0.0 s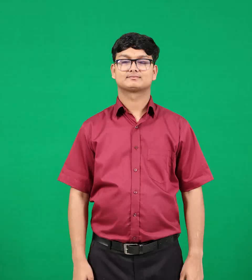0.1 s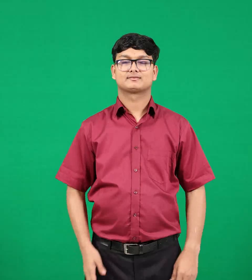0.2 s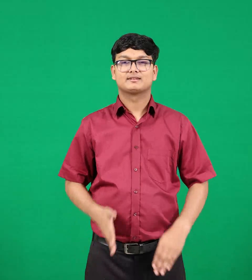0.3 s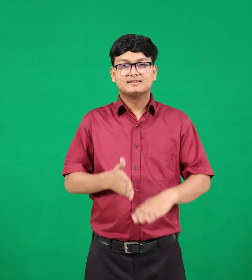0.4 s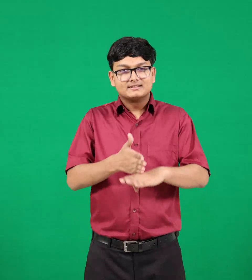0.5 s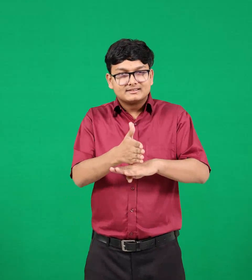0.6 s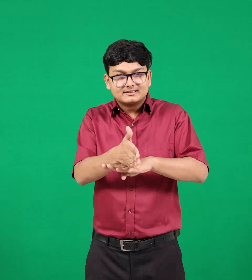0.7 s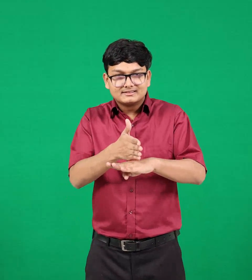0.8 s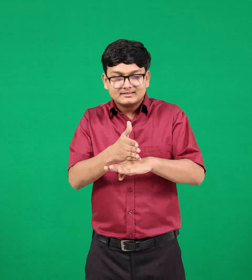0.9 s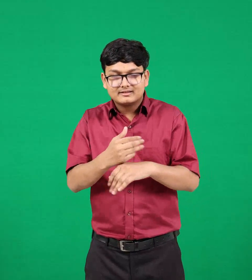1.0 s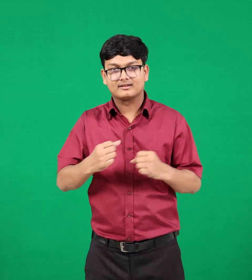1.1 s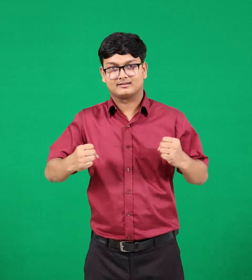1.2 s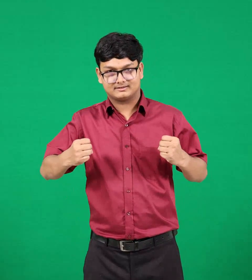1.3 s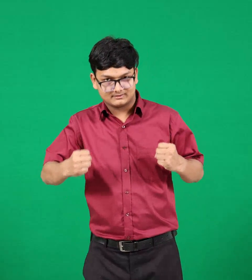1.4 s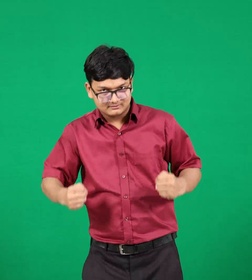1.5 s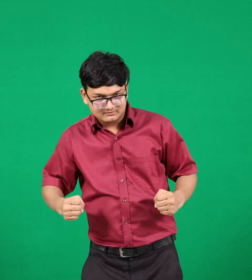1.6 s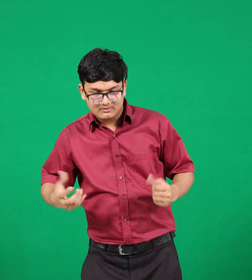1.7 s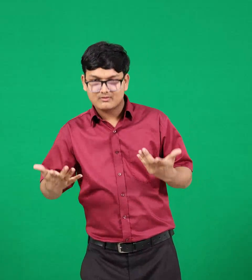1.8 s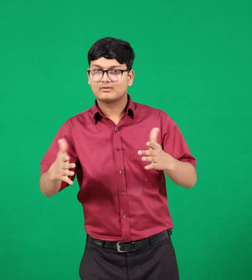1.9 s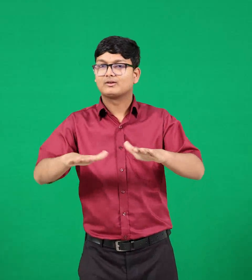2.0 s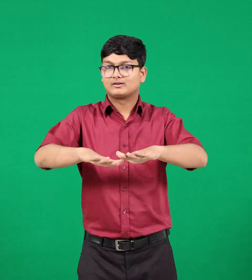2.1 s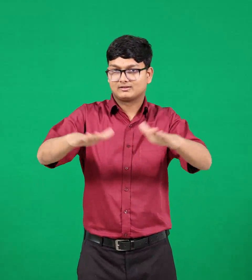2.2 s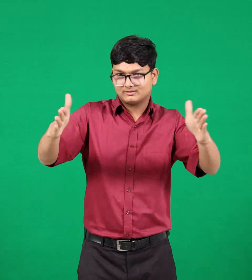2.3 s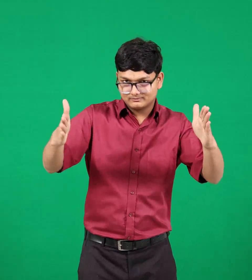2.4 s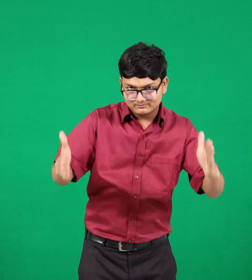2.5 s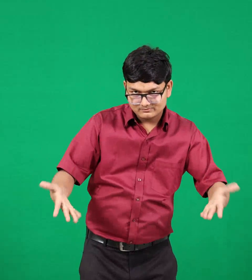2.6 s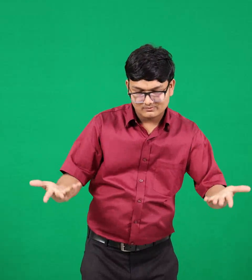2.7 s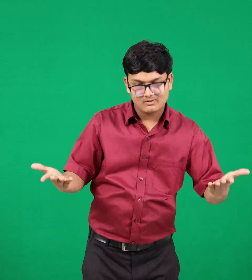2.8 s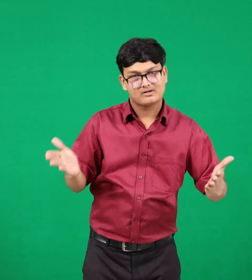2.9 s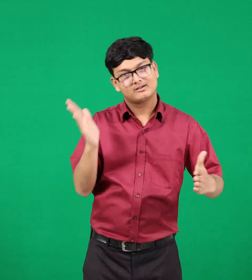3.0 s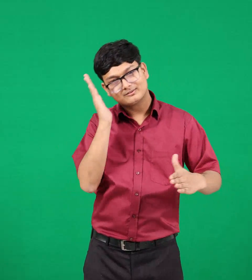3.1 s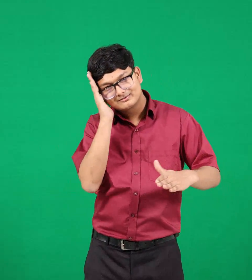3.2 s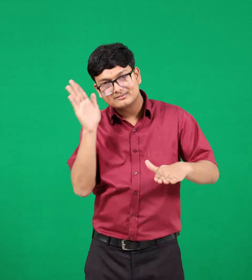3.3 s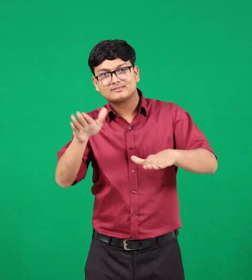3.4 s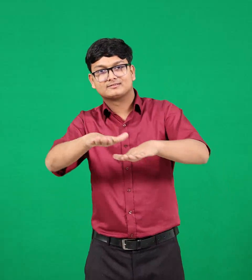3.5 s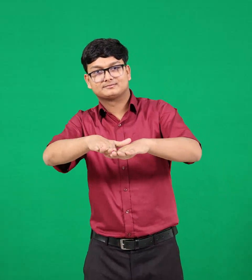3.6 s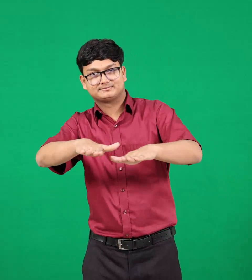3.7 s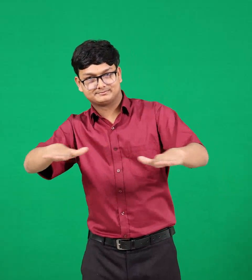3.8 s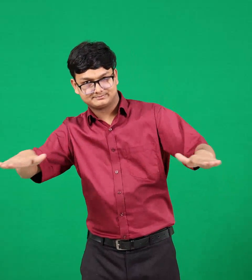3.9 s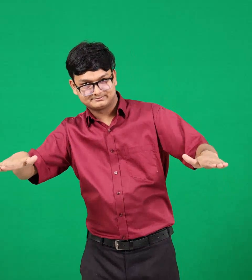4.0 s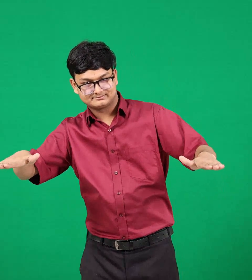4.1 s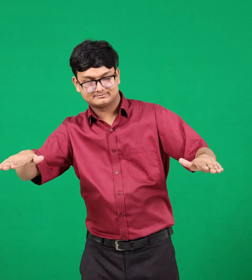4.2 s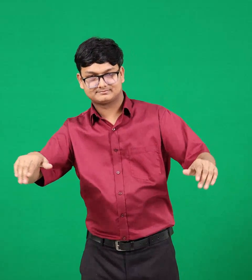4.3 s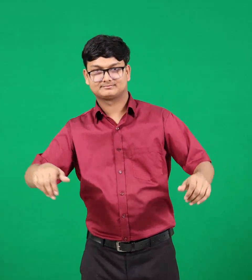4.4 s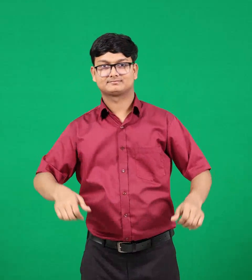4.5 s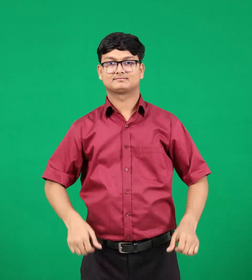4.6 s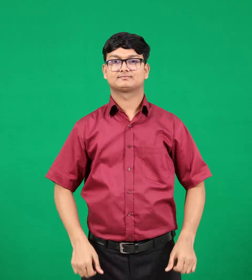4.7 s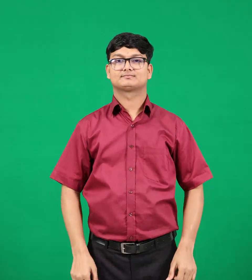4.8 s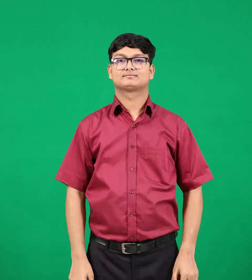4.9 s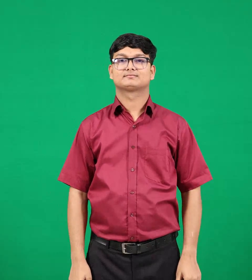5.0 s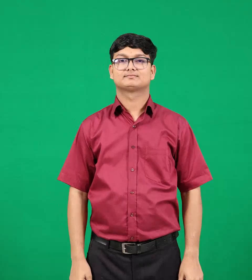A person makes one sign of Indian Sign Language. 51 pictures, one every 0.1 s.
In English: furniture
